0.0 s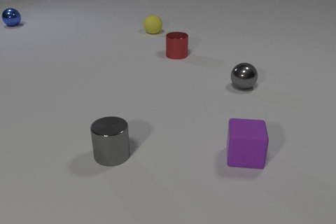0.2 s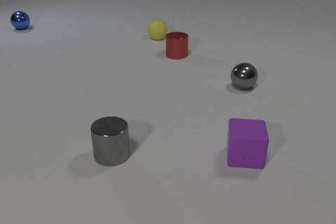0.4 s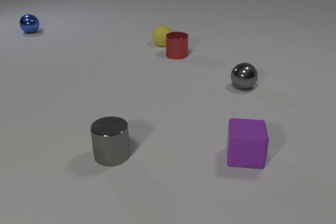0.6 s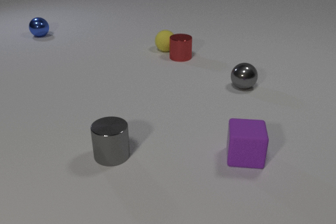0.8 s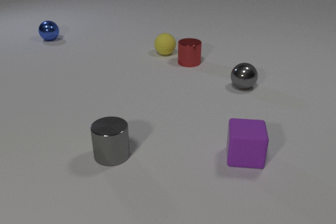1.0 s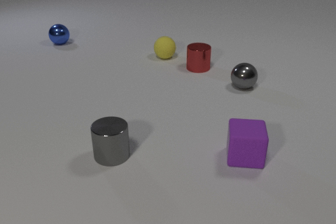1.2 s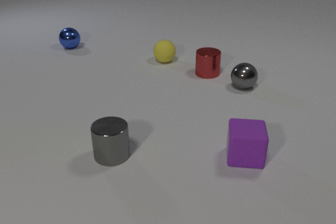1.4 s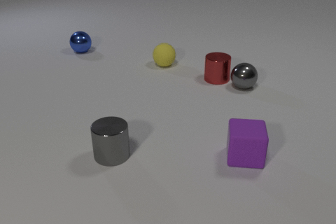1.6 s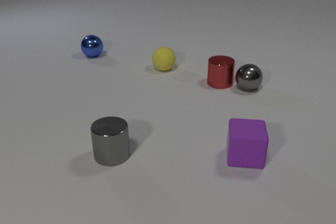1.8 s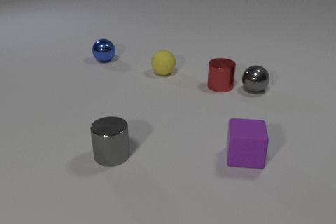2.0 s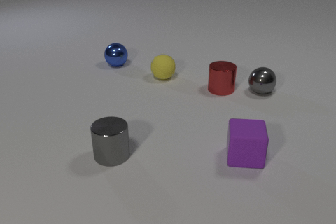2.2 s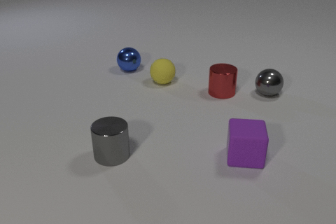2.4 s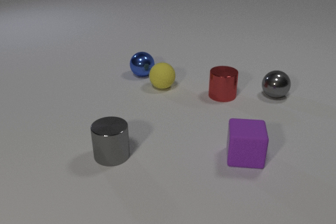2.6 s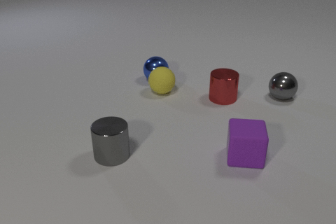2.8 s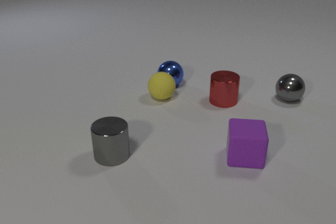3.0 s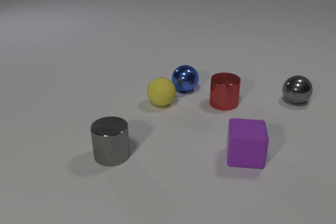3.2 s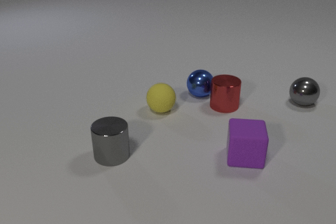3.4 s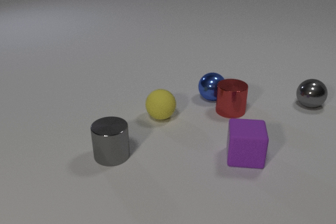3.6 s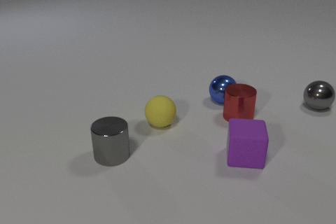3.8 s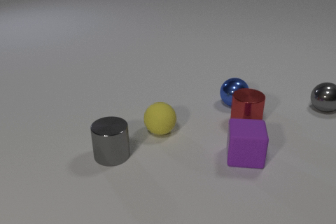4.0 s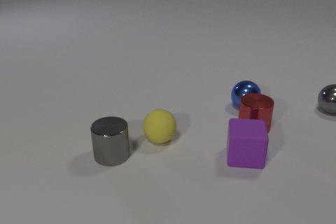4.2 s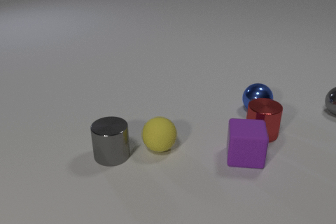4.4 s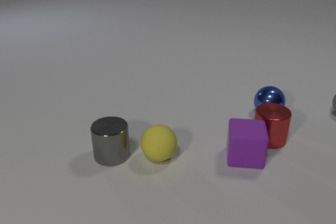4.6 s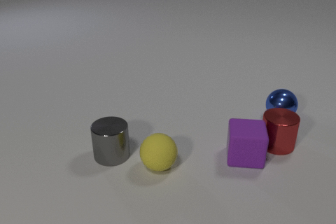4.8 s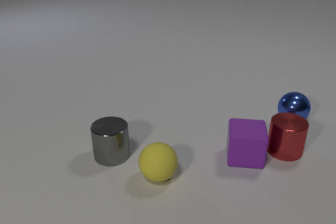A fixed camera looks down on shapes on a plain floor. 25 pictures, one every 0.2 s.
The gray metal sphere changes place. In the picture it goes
to the right.
The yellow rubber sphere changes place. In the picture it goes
toward the camera.
0.0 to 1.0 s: The yellow rubber sphere rolls toward the camera. The red metal cylinder slides toward the camera and to the right. The blue metal sphere rolls toward the camera and to the right. The yellow rubber sphere and the red metal cylinder collide.
1.0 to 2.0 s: The yellow rubber sphere rolls toward the camera. The red metal cylinder slides toward the camera and to the right. The gray metal sphere rolls to the right and toward the camera. The blue metal sphere rolls toward the camera and to the right. The red metal cylinder and the gray metal sphere collide.
2.0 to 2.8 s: The yellow rubber sphere rolls toward the camera. The red metal cylinder slides toward the camera. The gray metal sphere rolls to the right. The blue metal sphere rolls to the right and toward the camera. The yellow rubber sphere and the blue metal sphere collide.
2.8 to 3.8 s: The yellow rubber sphere rolls toward the camera. The red metal cylinder slides toward the camera and to the right. The gray metal sphere rolls to the right. The blue metal sphere rolls to the right and toward the camera. The red metal cylinder and the blue metal sphere collide.
3.8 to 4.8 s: The yellow rubber sphere rolls toward the camera. The red metal cylinder slides toward the camera and to the right. The gray metal sphere rolls to the right, leaves at the right edge. The blue metal sphere rolls to the right.
How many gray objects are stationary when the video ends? 1.
Are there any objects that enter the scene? no.
What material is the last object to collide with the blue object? metal.
